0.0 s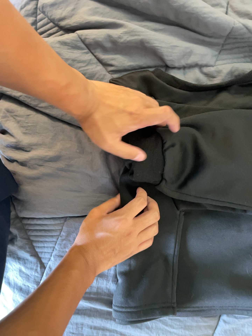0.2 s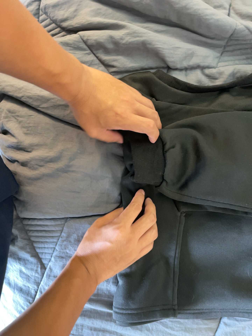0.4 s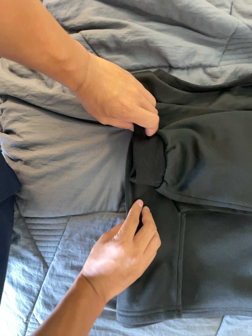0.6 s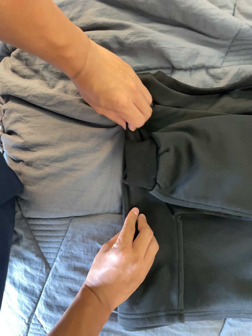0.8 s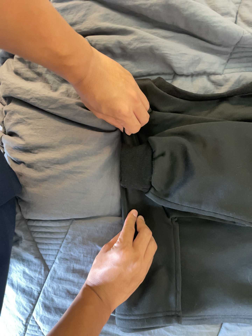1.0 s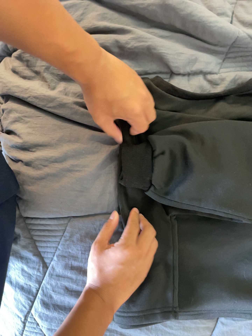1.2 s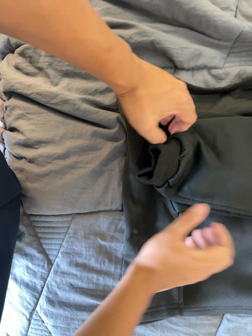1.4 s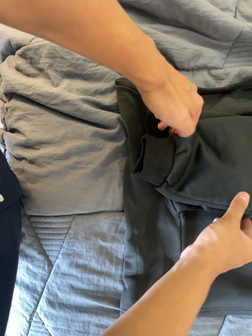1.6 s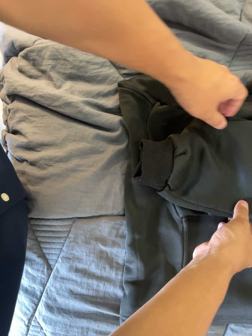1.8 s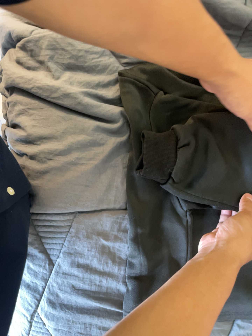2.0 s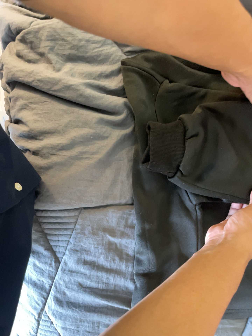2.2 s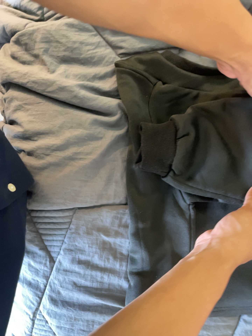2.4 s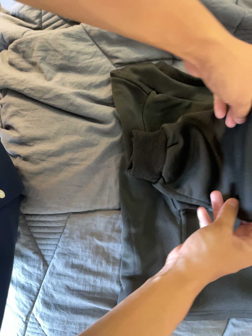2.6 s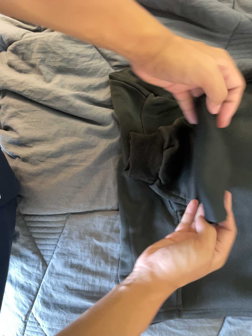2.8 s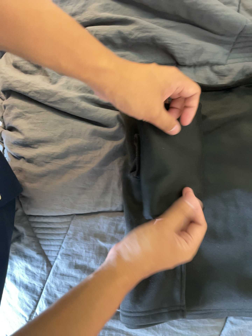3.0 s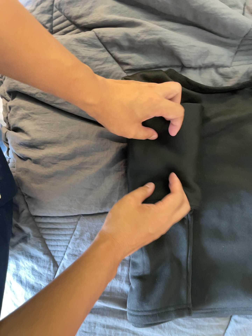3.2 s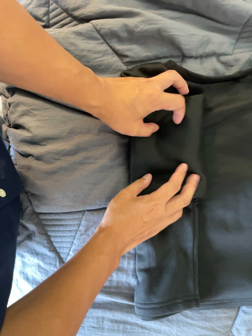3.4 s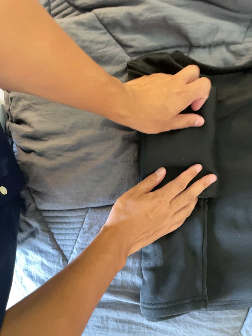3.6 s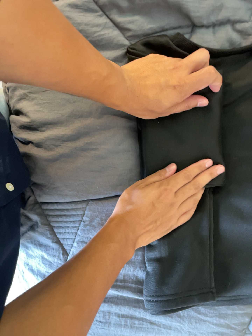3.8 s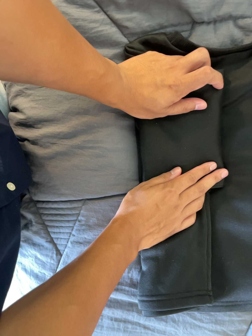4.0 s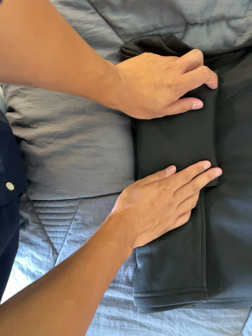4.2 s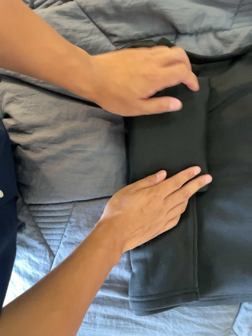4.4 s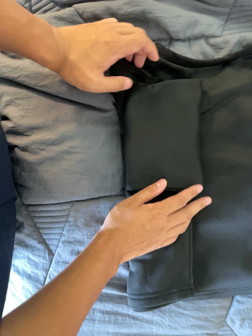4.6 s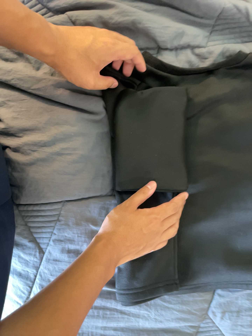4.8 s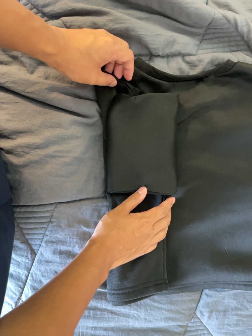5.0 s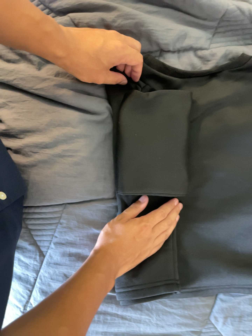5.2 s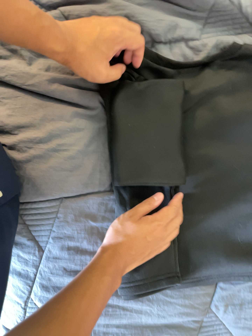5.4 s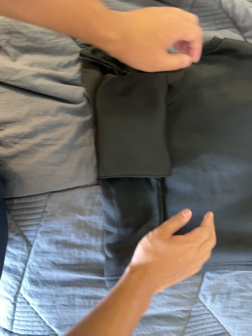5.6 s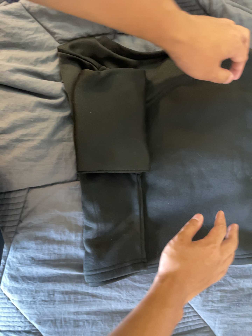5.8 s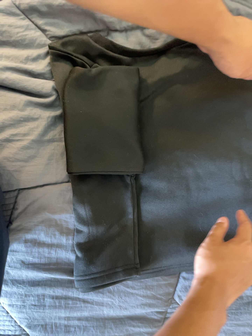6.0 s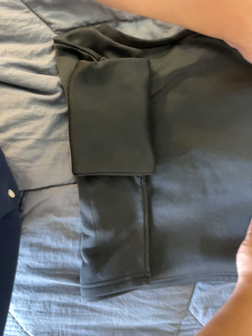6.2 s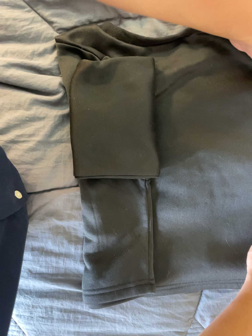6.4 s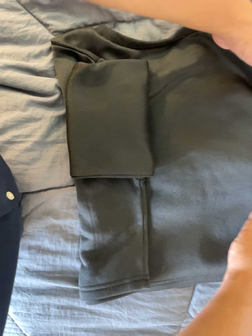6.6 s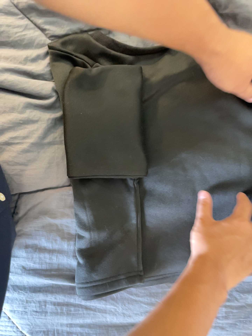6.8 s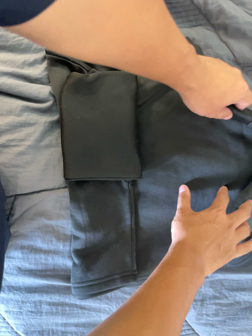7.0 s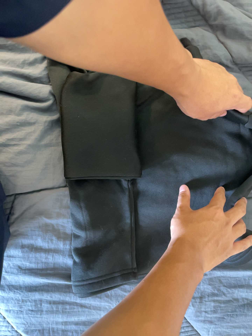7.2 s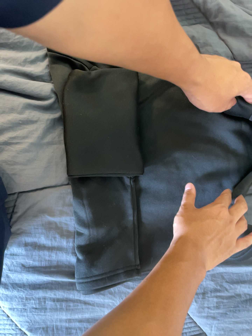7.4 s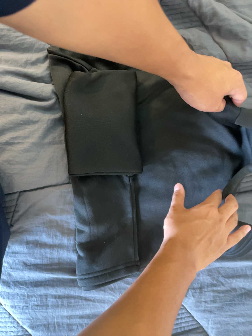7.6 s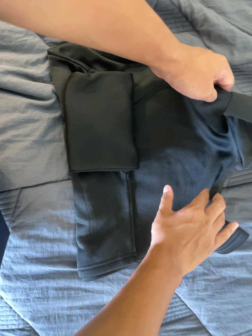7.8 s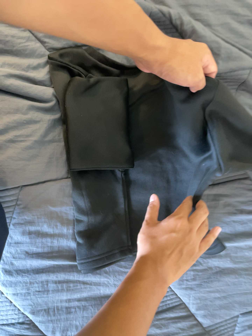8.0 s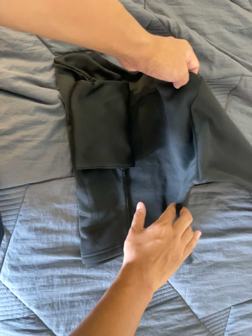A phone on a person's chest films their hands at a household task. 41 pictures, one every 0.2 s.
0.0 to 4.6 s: The camera shifts only a little, or ends up much as it began.
4.6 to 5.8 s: The camera travels to its right, about 8 cm, so close, fixed things drift to the left.
5.8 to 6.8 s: The camera shifts only a little, or ends up much as it began.
6.8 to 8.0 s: The camera pans to its right by about 15 degrees. It travels backward and to its left, about 16 cm, so what stands in front gets smaller.
The film runs forward here.
